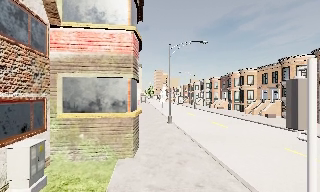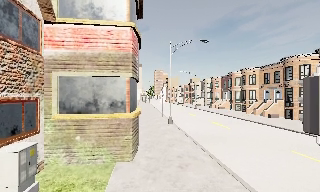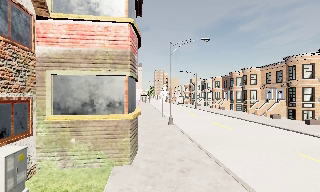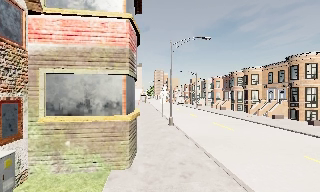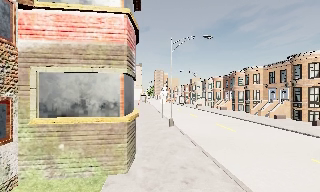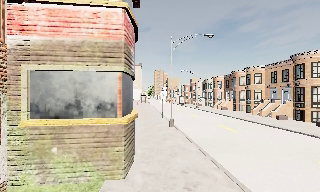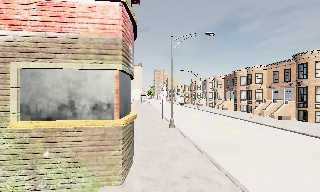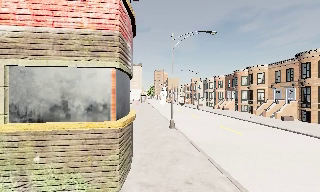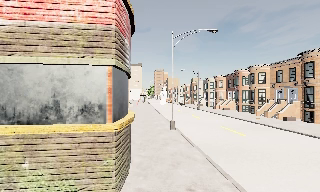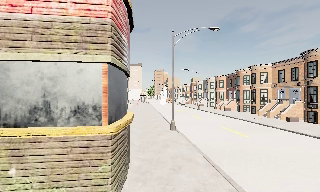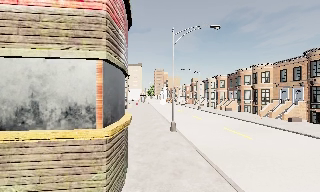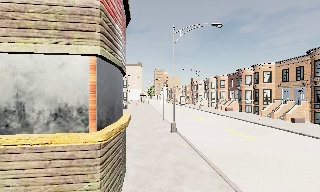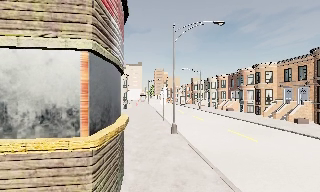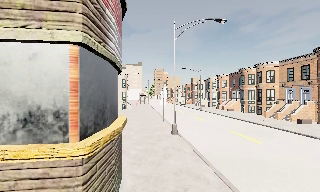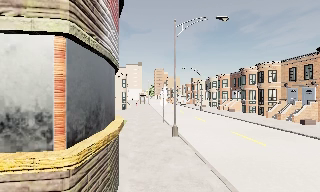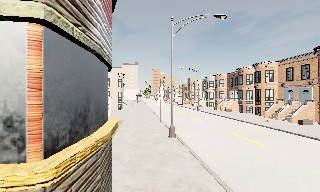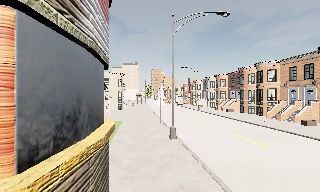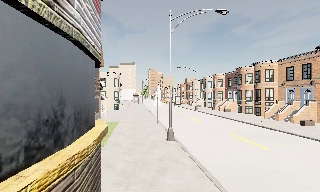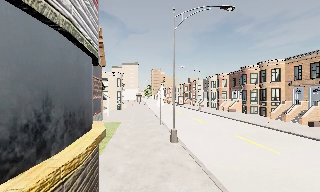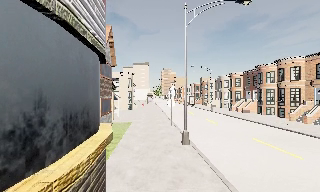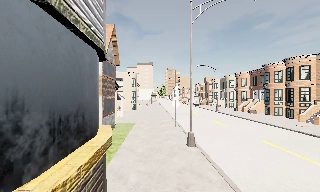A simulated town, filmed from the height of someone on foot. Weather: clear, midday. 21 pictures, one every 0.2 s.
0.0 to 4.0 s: The camera travels forward, about 7 m, so what stands in front looms larger.
The film runs forward here.
